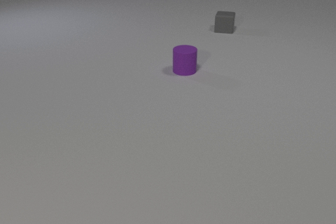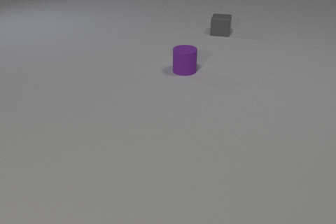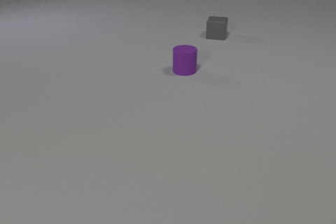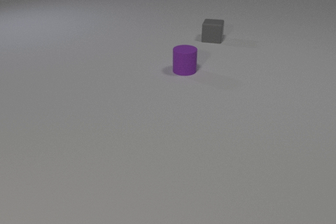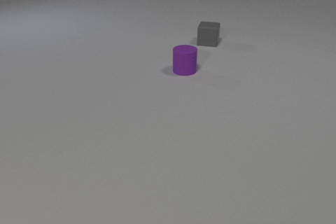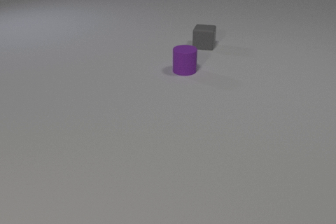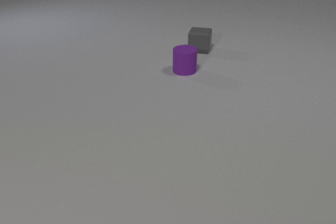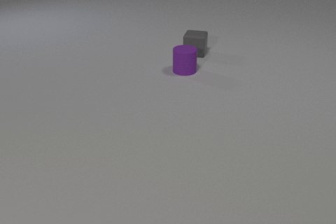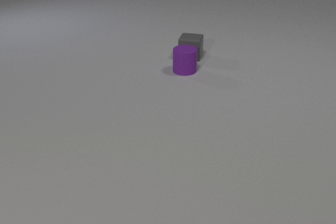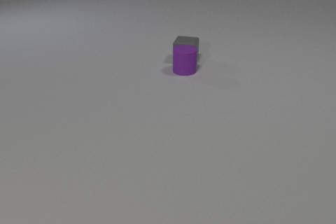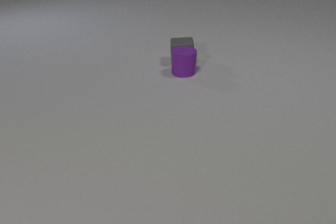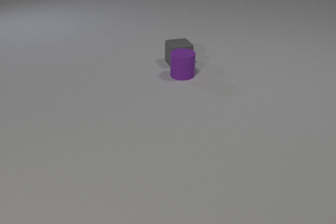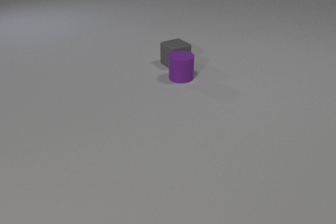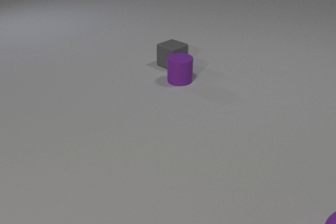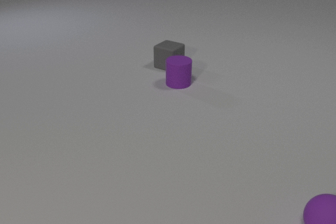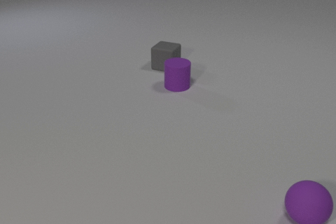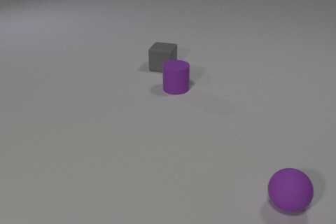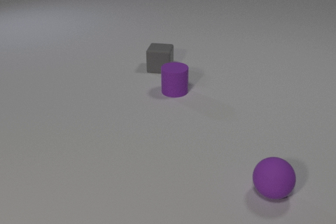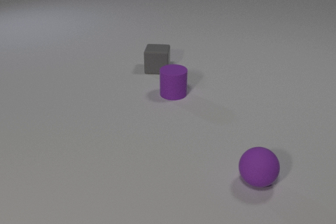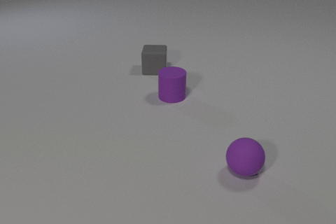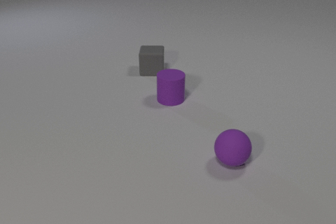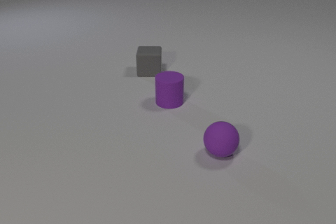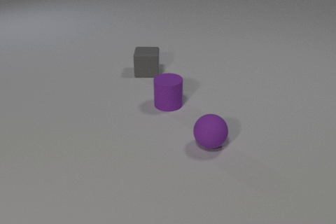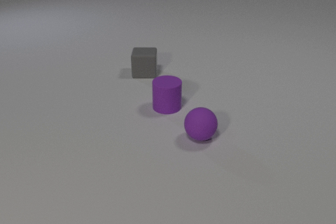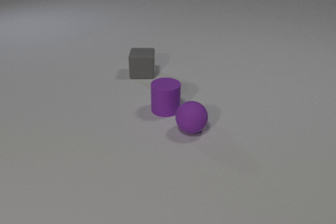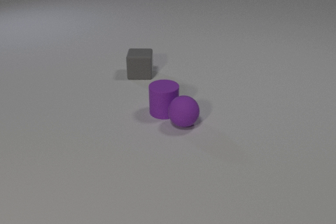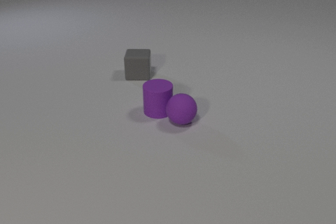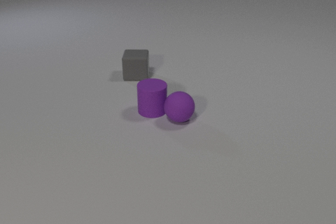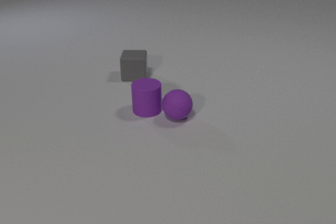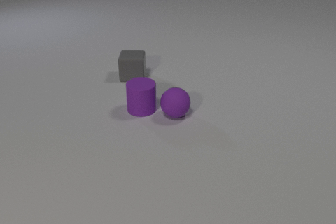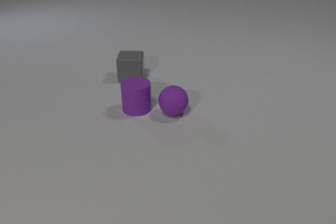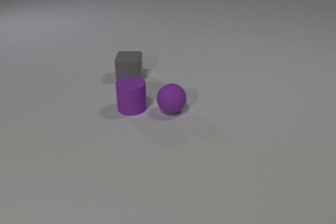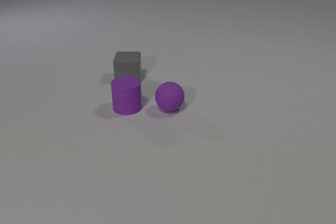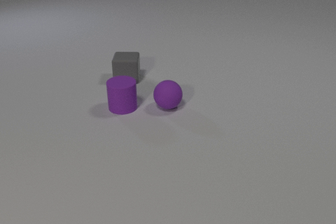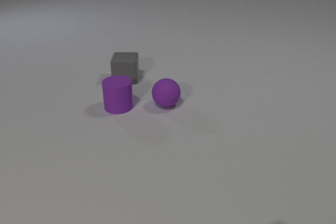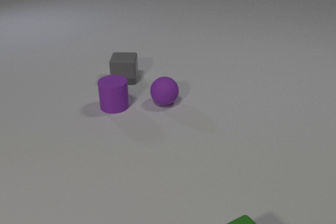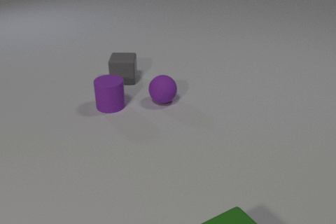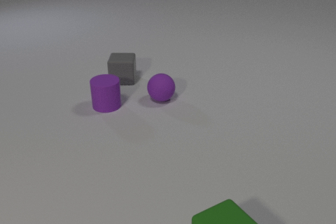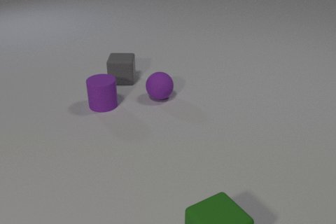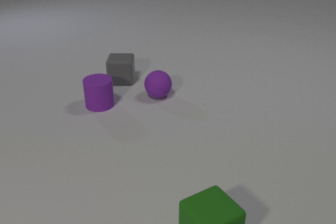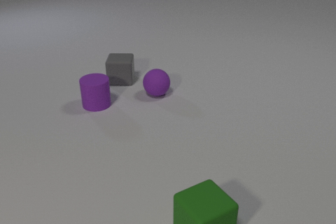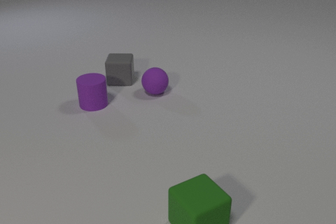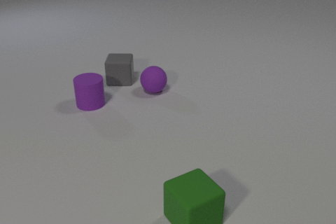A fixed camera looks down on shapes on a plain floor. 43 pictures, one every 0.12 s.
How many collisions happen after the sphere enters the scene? 1.
Are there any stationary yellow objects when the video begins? no.
What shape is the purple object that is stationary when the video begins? cylinder.
0.00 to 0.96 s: The gray rubber cube slides toward the camera and to the left.
0.96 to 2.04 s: The gray rubber cube slides toward the camera and to the left, spins so that its near face slides to the right, counterclockwise seen from above. The purple rubber cylinder slides toward the camera. The purple rubber sphere comes in at the right edge, rolls to the left and away from the camera. The gray rubber cube and the purple rubber cylinder collide.
2.04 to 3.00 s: The gray rubber cube slides to the left and toward the camera. The purple rubber cylinder slides toward the camera. The purple rubber sphere rolls away from the camera and to the left. The purple rubber cylinder and the purple rubber sphere collide.
3.00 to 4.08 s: The gray rubber cube slides to the left and toward the camera. The purple rubber cylinder slides to the left. The purple rubber sphere rolls away from the camera and to the left.
4.08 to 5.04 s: The gray rubber cube slides to the left. The purple rubber cylinder slides to the left. The green rubber cube slides away from the camera and to the left. The purple rubber sphere rolls away from the camera and to the left.
